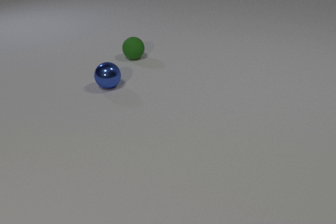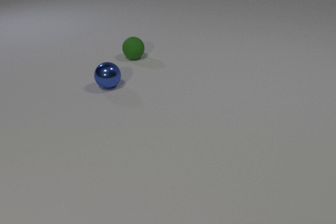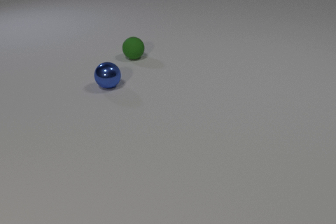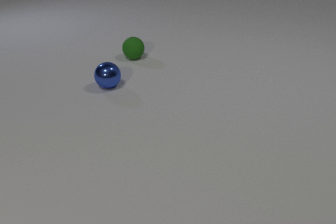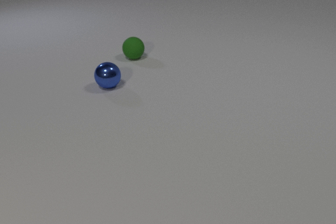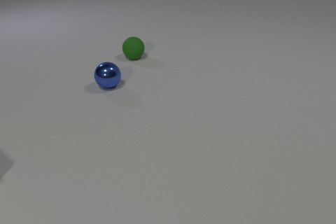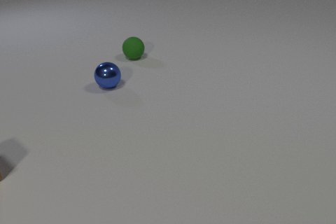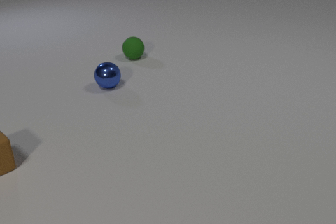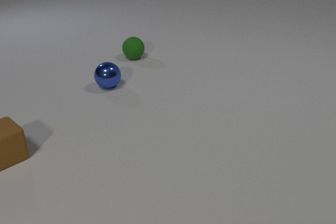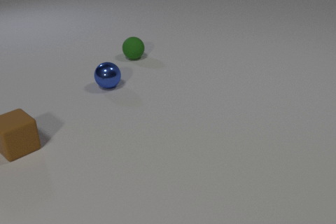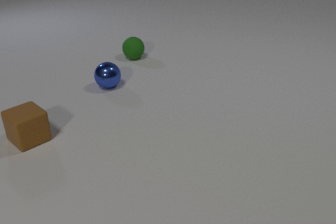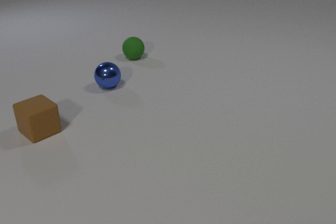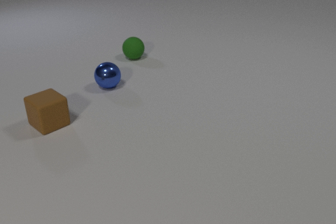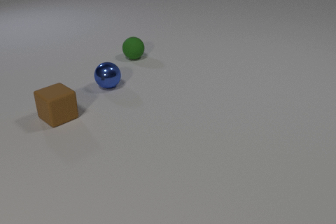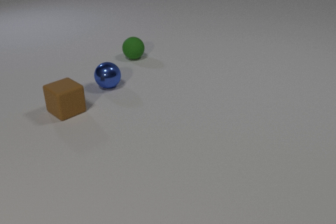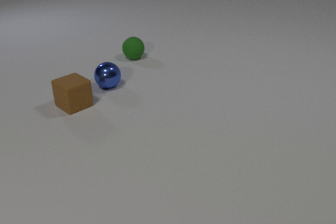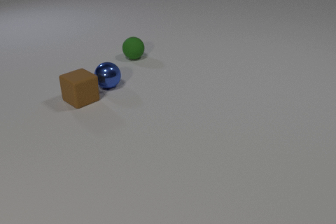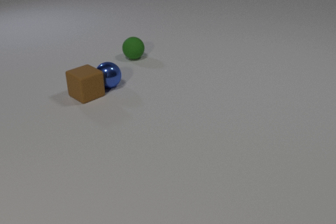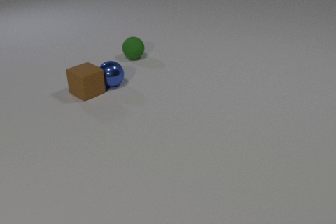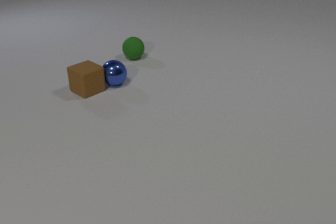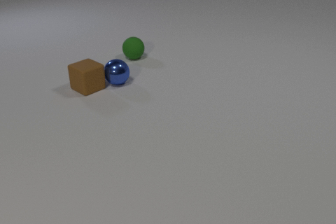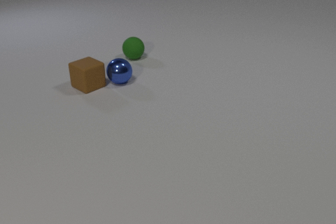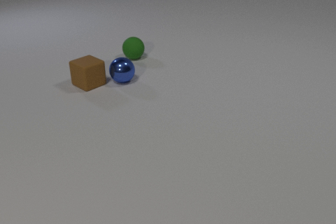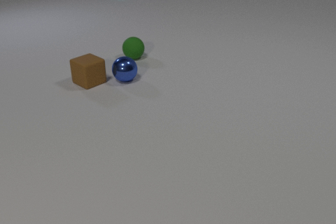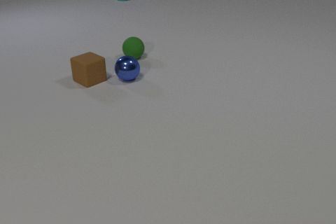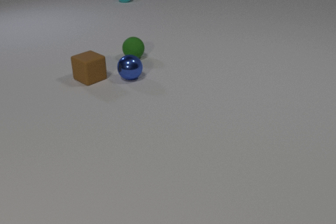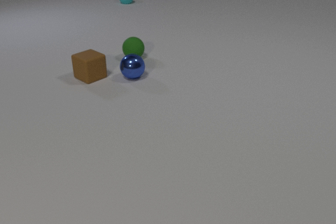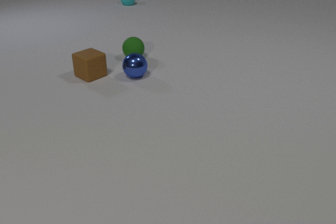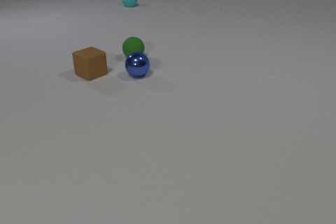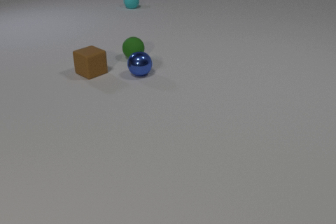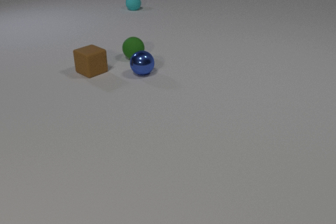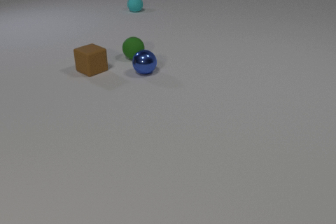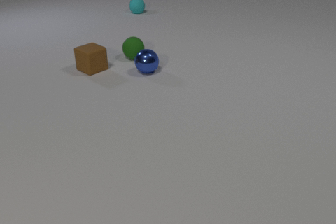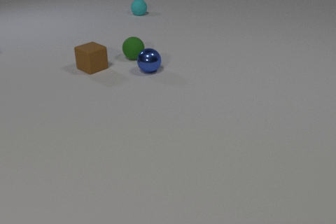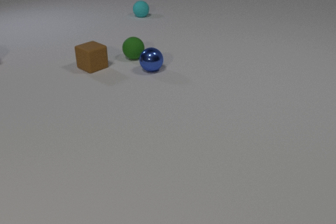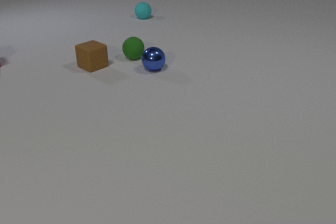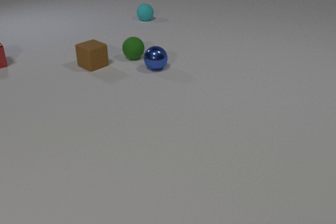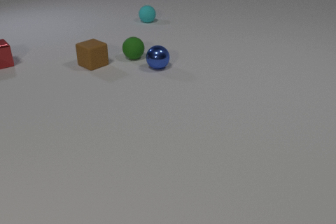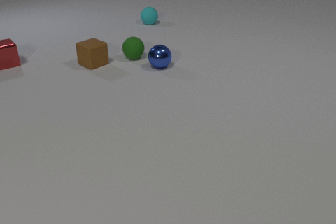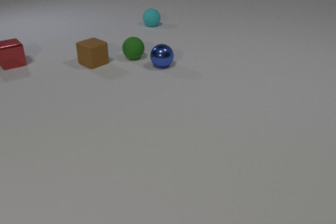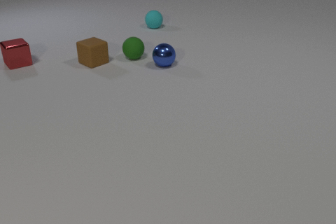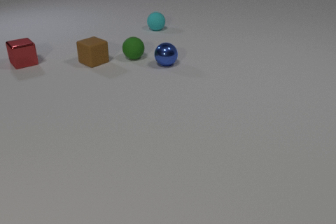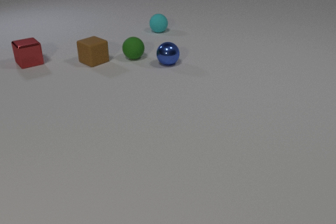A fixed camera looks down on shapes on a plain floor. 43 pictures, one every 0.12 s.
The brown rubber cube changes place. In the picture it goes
away from the camera.
0.00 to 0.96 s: The brown rubber cube comes in at the left edge, slides to the right and away from the camera.
0.96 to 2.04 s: The brown rubber cube slides away from the camera and to the right. The brown rubber cube and the blue metal sphere collide.
2.04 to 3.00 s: The brown rubber cube slides away from the camera. The blue metal sphere rolls to the right and away from the camera. The cyan rubber sphere comes in at the top edge, rolls toward the camera.
3.00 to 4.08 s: The brown rubber cube slides away from the camera. The blue metal sphere rolls to the right and away from the camera. The cyan rubber sphere rolls toward the camera.
4.08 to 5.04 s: The brown rubber cube slides away from the camera. The blue metal sphere rolls to the right and away from the camera. The red metal cube comes in at the left edge, slides to the right. The cyan rubber sphere rolls toward the camera.
What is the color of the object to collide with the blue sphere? brown.
How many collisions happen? 1.
Are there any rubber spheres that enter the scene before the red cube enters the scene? yes.
